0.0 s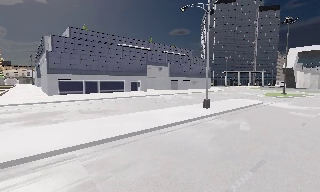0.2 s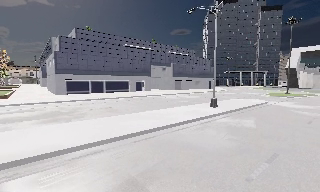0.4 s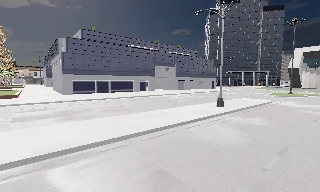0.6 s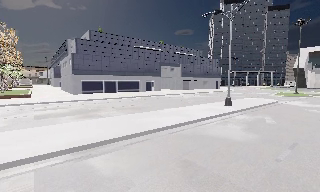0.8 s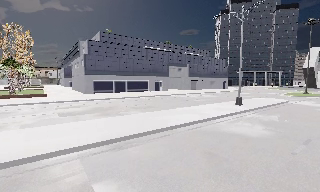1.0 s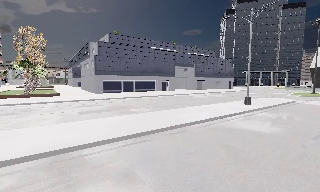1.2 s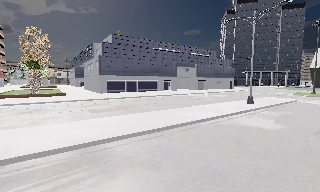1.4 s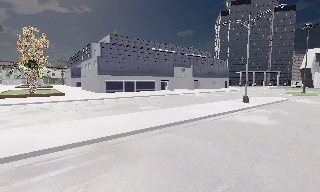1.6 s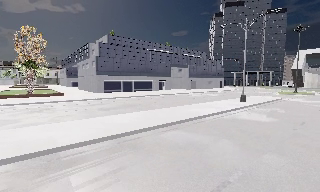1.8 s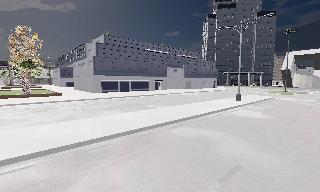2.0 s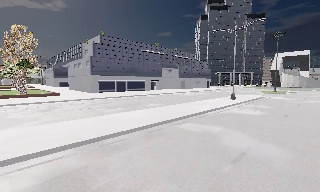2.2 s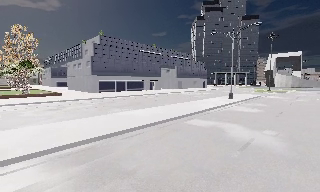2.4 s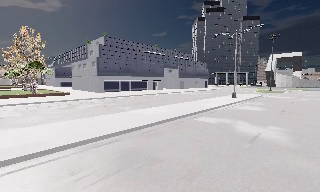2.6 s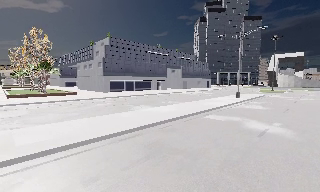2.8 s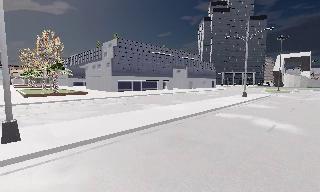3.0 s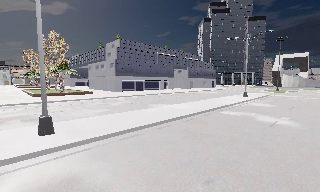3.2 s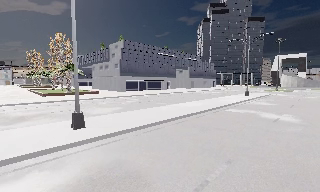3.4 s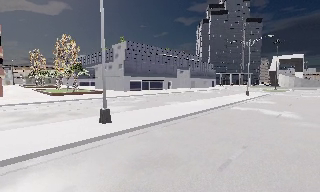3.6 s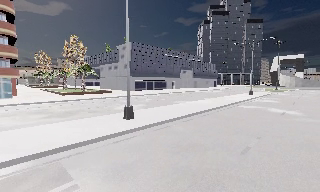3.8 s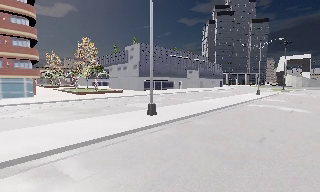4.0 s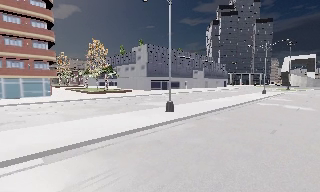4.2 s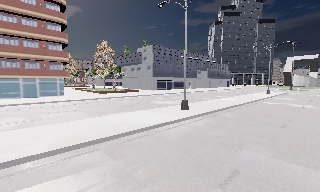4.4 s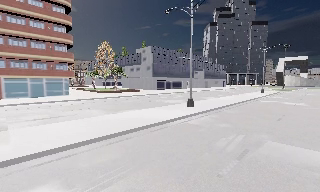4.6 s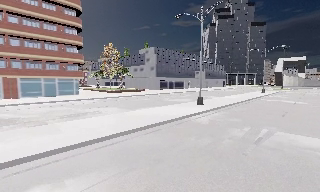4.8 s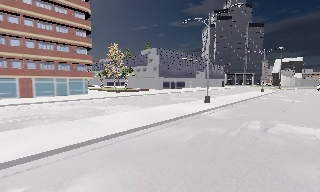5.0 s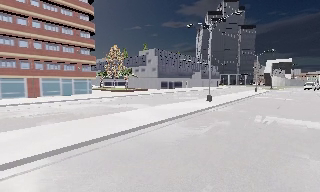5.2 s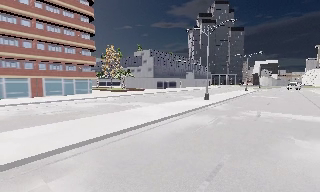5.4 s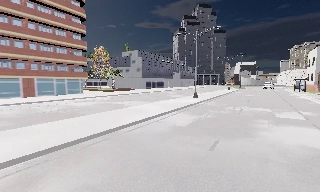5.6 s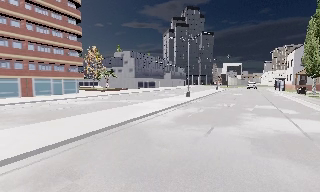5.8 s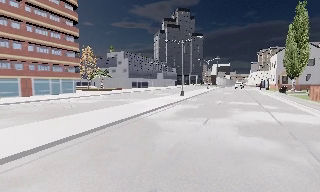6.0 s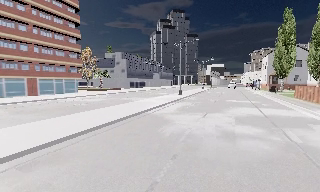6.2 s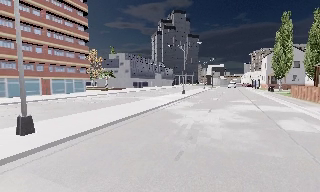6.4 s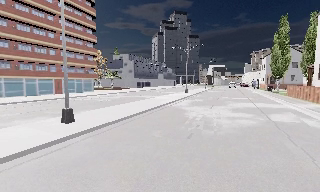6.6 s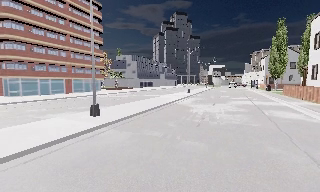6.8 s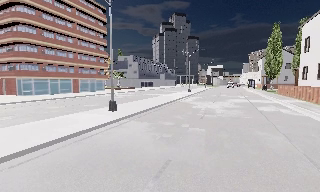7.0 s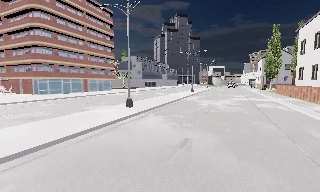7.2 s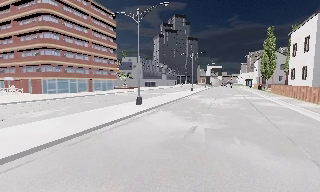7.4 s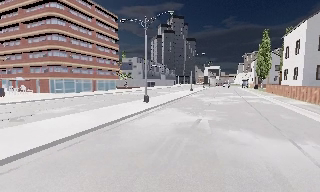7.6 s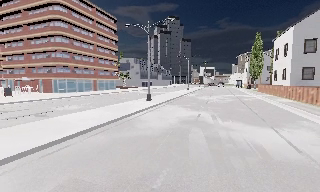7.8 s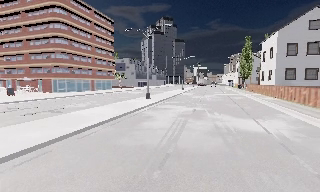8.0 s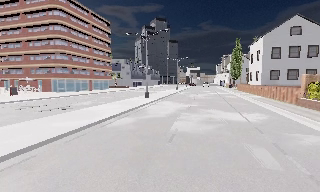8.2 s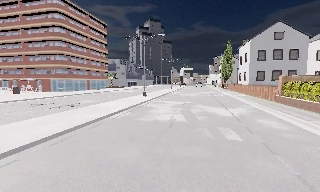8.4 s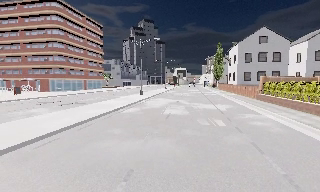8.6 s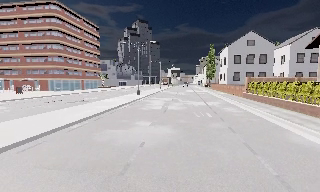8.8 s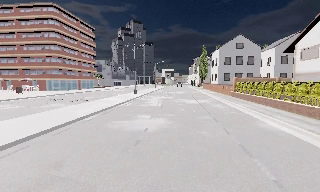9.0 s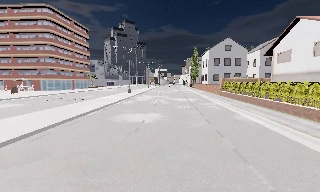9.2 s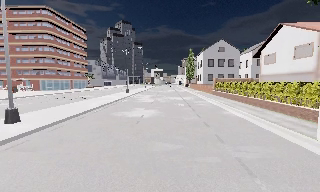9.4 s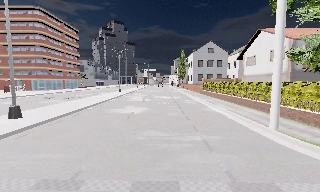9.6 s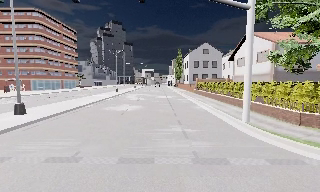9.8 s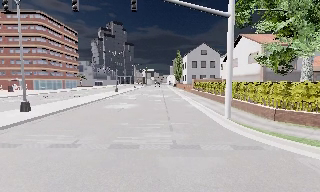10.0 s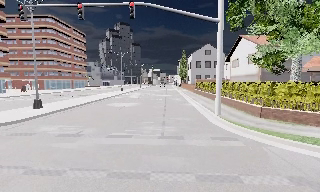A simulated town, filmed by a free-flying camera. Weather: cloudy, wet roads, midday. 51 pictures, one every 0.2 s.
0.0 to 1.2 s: The camera travels to its left and backward, about 4.5 m, so close, fixed things drift to the right.
1.2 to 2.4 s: The camera pans to its right, which is clockwise from overhead, by about 10 degrees. It travels to its left and backward, about 5 m.
2.4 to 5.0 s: The camera travels to its left and backward, about 17 m, so close, fixed things drift to the right. It gains speed.
5.0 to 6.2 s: The camera pans to its right, which is clockwise from overhead, by about 20 degrees. It travels backward and to its left, about 10 m, so what stands in front gets smaller.
6.2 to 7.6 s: The camera travels backward and to its left, about 12 m, so what stands in front gets smaller.
7.6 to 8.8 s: The camera pans to its right, which is clockwise from overhead, by about 15 degrees. It travels backward, about 11 m, so what stands in front gets smaller.
8.8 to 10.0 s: The camera travels backward, about 7 m, so what stands in front gets smaller.
The film runs backward here.
